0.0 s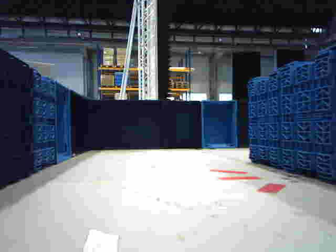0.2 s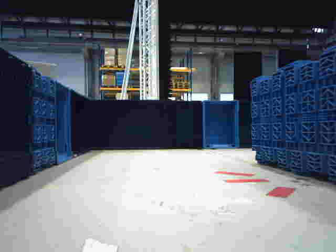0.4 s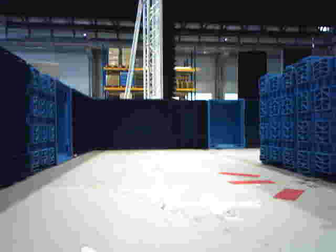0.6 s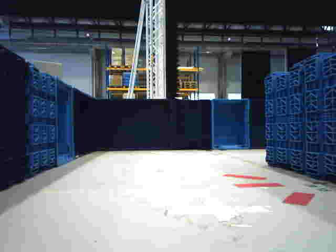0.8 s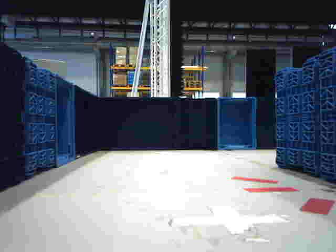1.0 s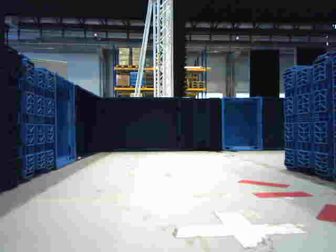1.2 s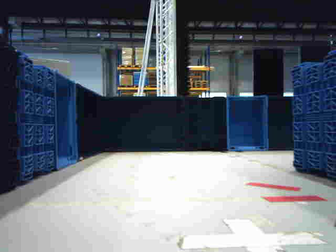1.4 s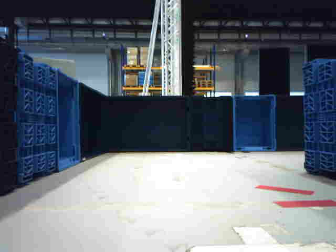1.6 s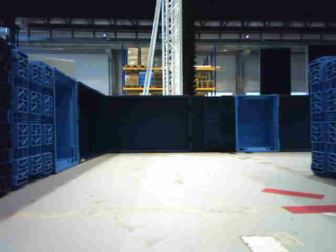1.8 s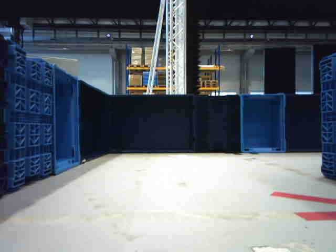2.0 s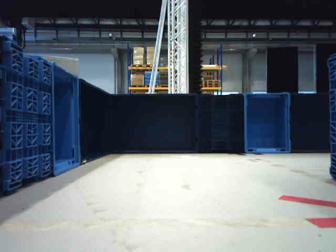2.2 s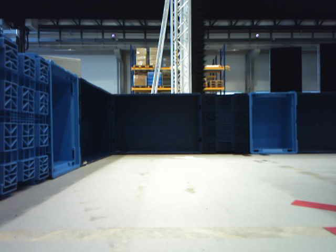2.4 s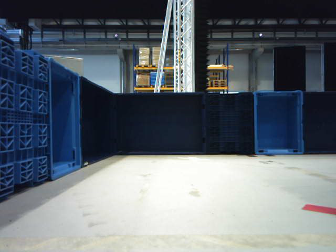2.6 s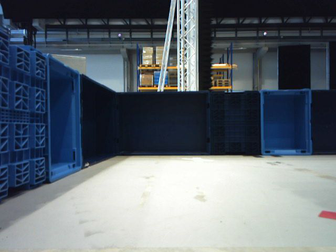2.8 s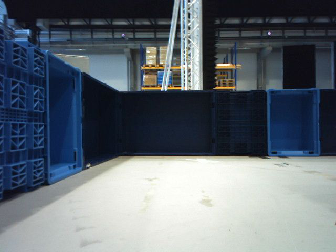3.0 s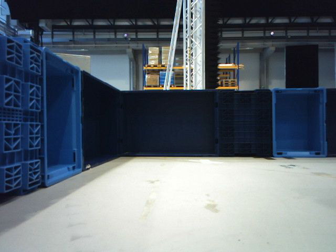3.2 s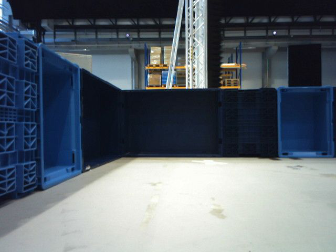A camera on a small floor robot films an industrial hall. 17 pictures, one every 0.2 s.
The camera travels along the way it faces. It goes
forward.
0.0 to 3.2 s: The camera swings to its left by about 10 degrees, and the scene slides to the right. It travels forward, about 0.6 m, so what stands in front looms larger.
The film runs forward here.
